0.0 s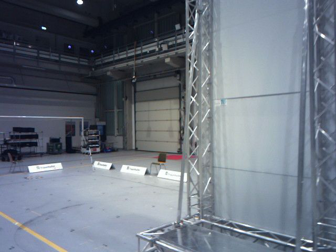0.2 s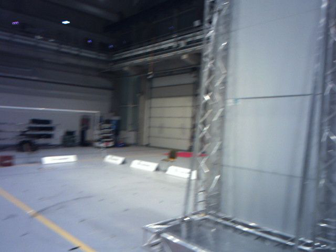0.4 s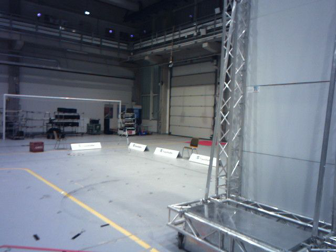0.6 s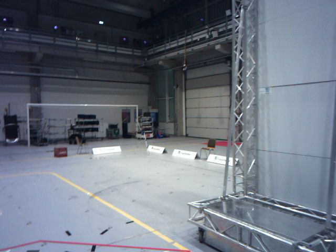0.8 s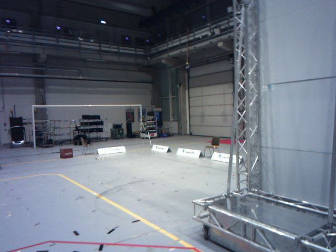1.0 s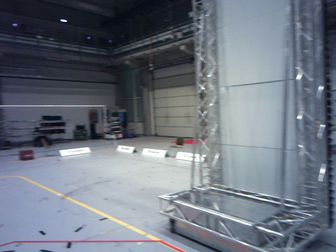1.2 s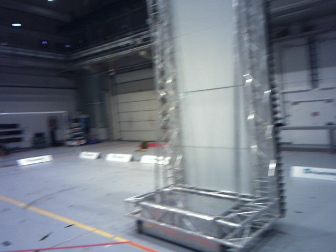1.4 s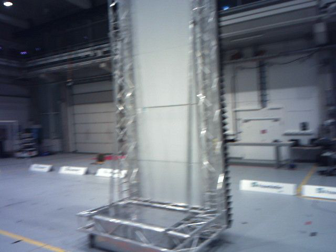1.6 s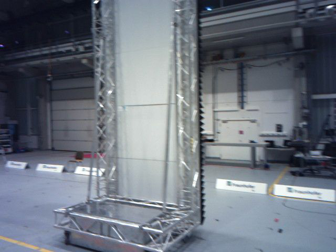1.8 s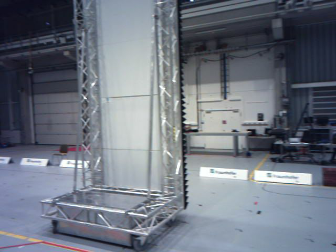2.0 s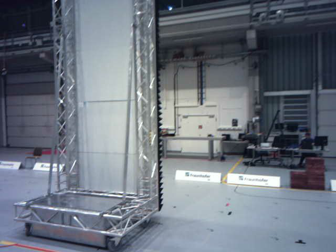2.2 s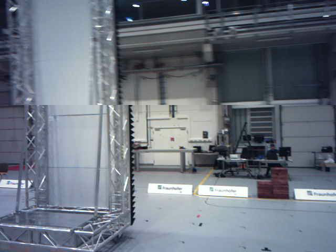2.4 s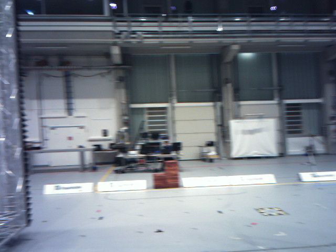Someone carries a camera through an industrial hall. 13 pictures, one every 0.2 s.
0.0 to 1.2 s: The camera travels backward, about 1 m, so what stands in front gets smaller.
1.2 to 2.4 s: The scene slides to the left, as the camera pans about 30 degrees to its right. It travels backward, about 1 m.
The film runs backward here.
